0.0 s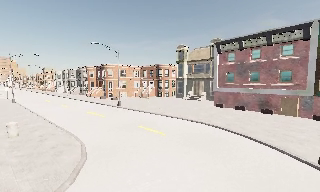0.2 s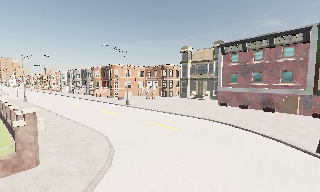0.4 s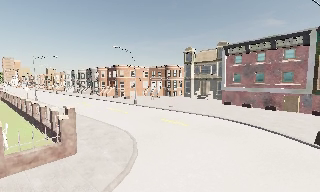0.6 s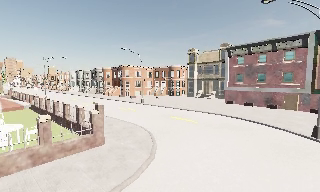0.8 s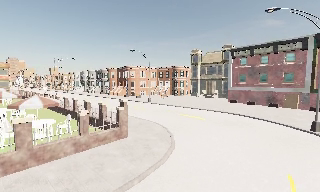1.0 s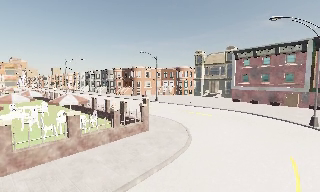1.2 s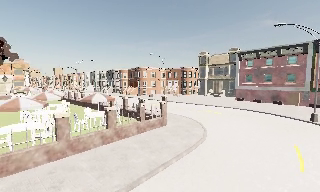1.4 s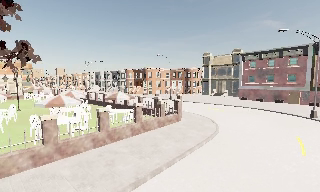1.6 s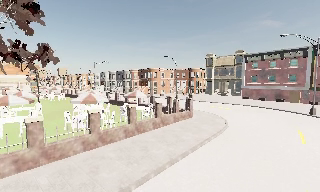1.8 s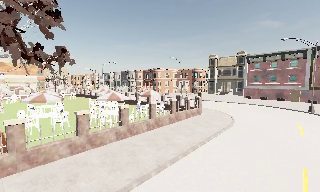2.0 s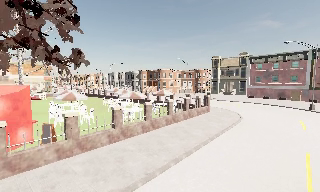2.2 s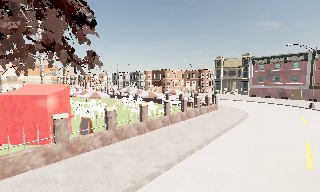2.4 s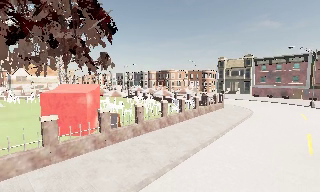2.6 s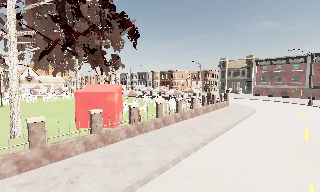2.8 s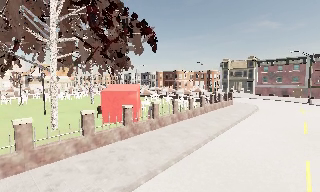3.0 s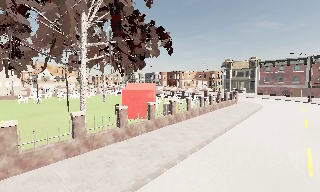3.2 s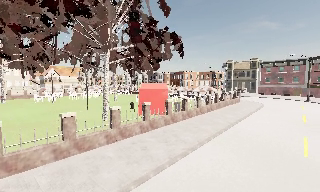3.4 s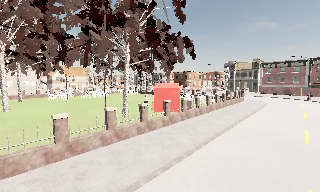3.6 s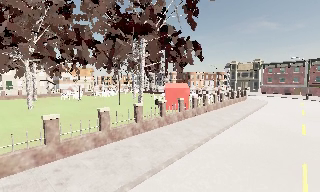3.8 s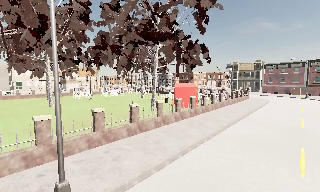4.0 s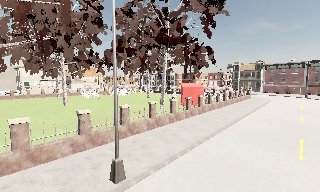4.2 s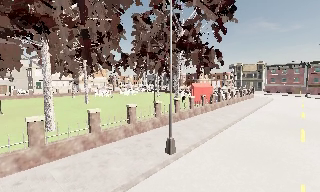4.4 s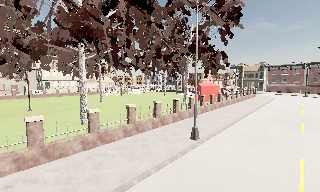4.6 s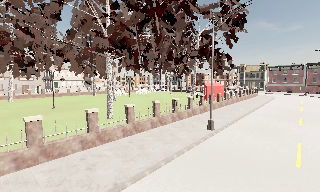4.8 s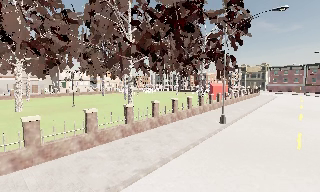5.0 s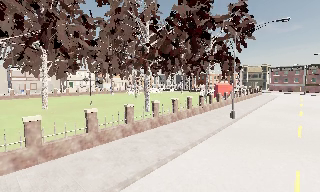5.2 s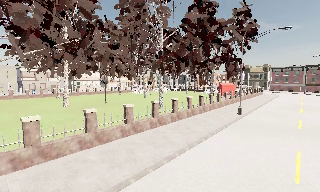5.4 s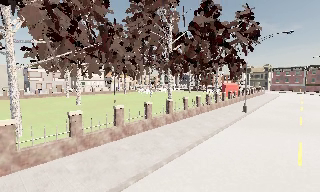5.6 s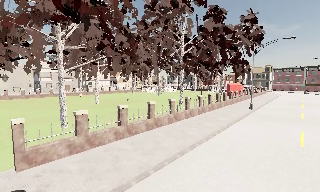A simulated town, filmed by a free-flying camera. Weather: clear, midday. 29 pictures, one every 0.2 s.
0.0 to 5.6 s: The camera travels backward and to its left, about 55 m, so what stands in front gets smaller.
The film runs forward here.
